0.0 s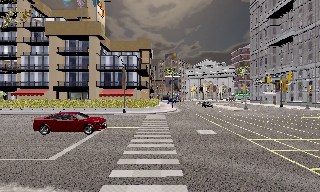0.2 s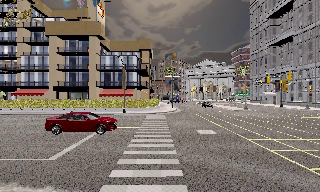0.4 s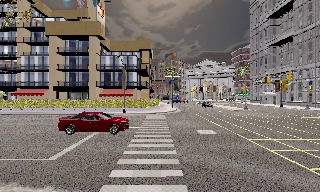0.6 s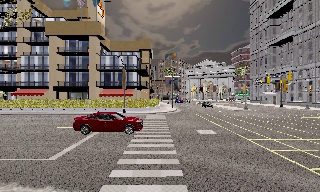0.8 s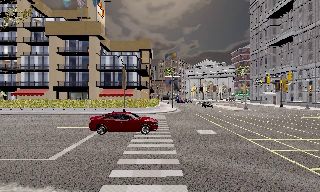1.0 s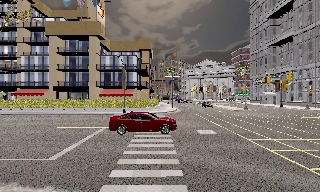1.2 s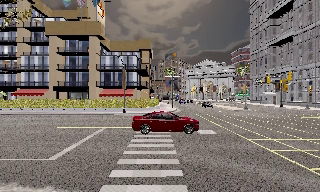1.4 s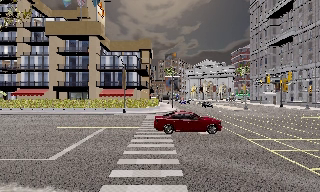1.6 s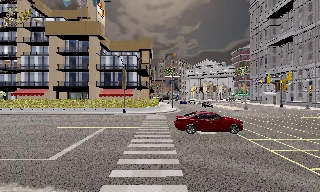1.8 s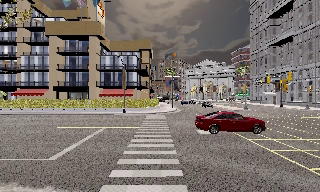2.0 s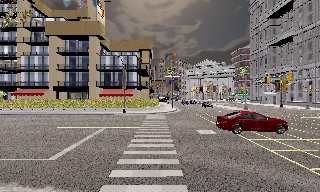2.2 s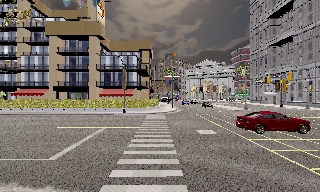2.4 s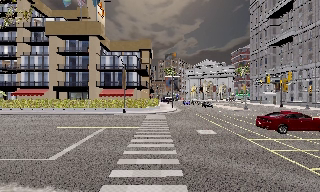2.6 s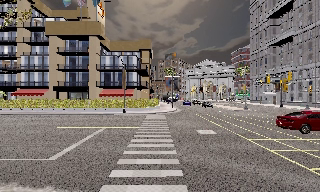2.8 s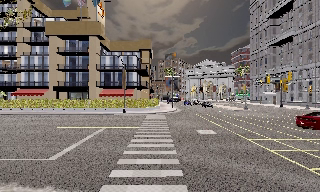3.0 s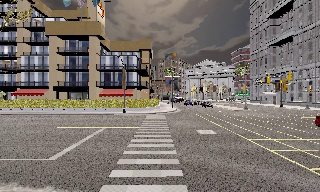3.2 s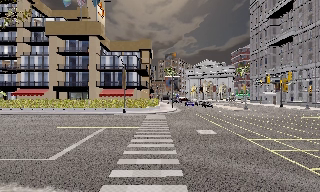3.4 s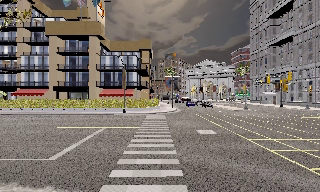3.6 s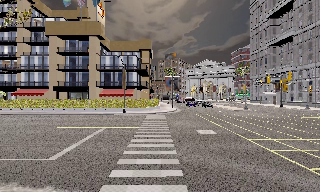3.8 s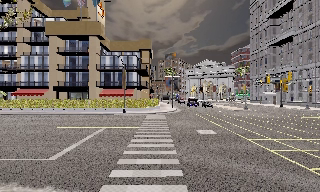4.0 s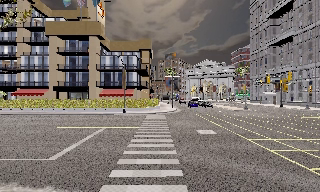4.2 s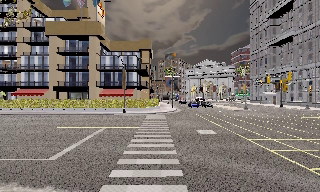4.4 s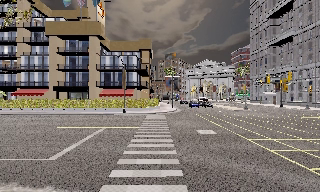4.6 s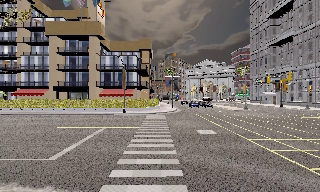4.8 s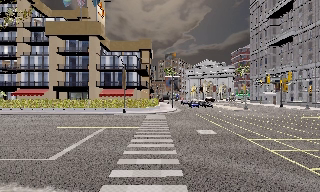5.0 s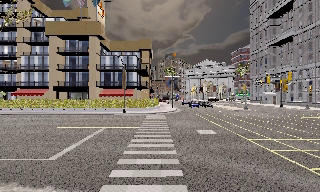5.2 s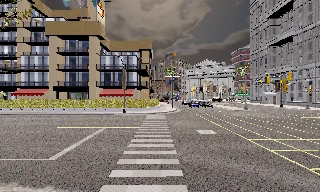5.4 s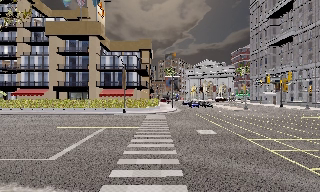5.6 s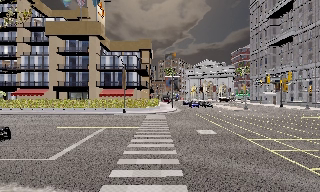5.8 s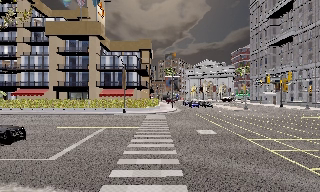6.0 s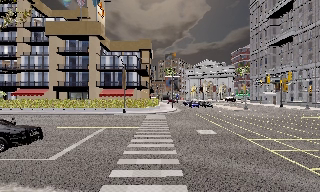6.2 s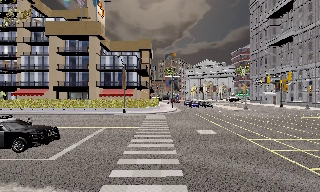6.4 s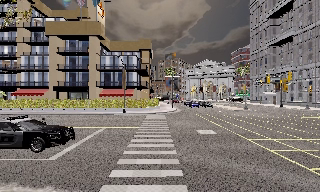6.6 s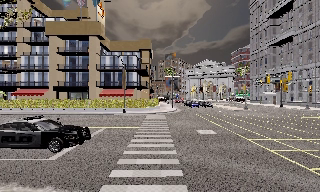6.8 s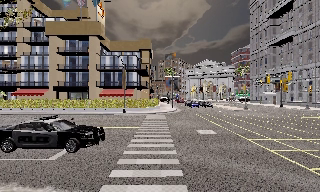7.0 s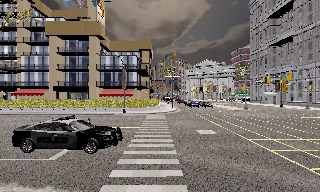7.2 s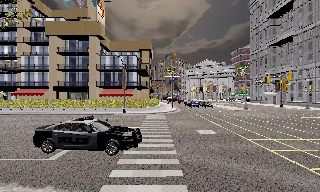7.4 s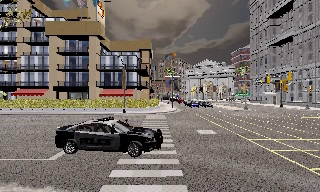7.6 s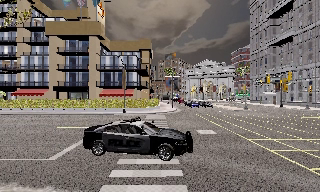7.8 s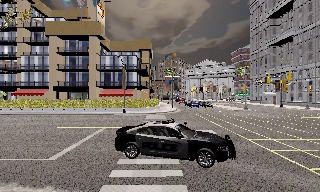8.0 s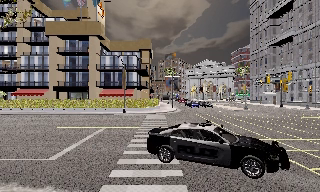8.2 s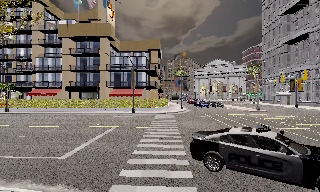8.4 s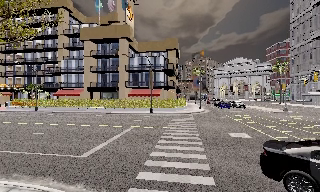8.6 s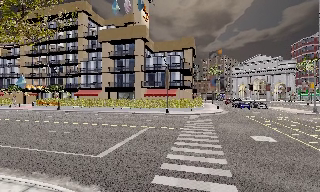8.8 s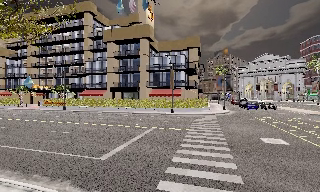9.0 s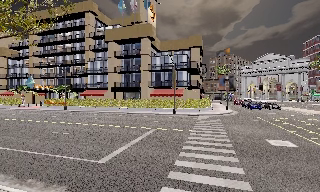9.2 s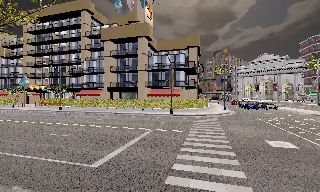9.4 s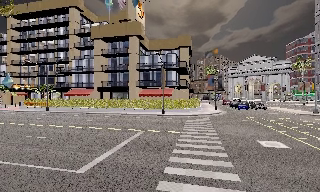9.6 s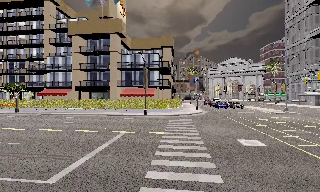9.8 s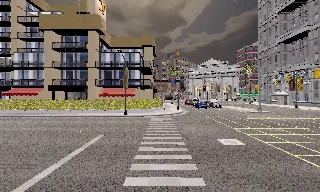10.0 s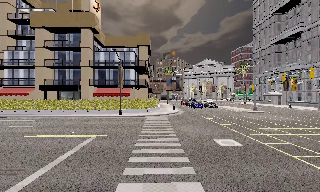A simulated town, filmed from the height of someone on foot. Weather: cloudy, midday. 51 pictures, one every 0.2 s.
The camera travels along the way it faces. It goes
forward.
0.0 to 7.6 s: The camera keeps its place and its aim.
7.6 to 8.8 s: The camera pans to its left, which is counterclockwise from overhead, by about 15 degrees. It travels forward, about 1 m, so what stands in front looms larger. It gains speed.
8.8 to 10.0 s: The camera pans to its right, which is clockwise from overhead, by about 20 degrees. It travels forward, about 2 m, so what stands in front looms larger.
The film runs forward here.
